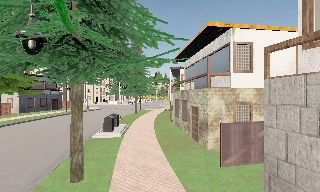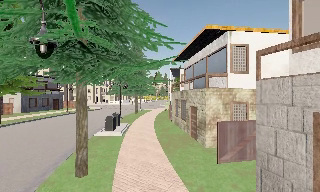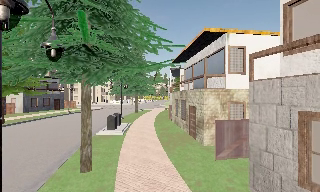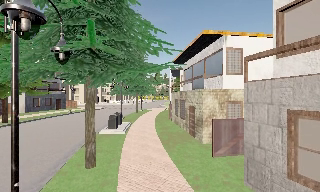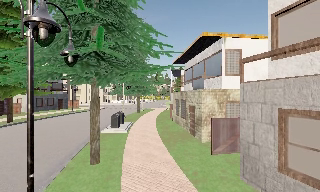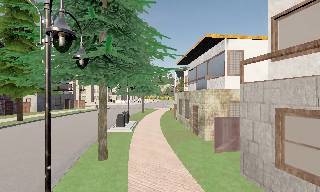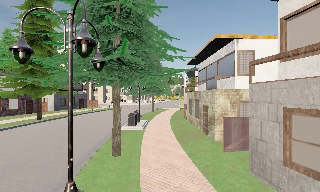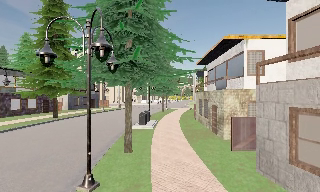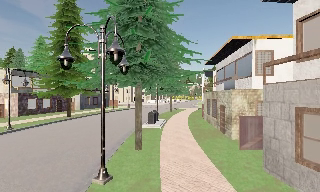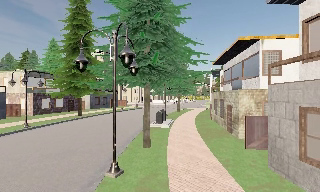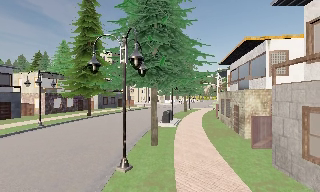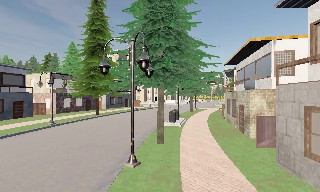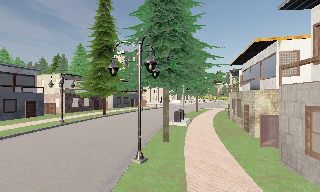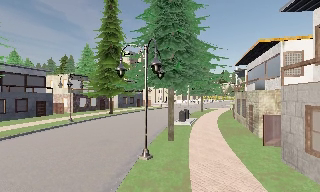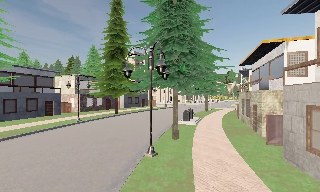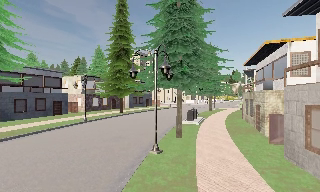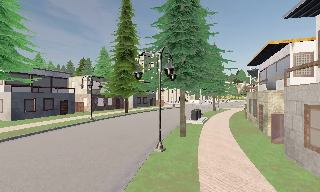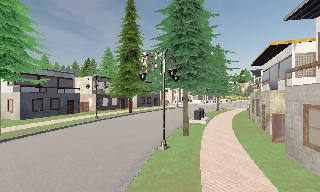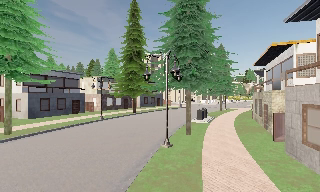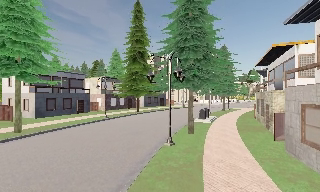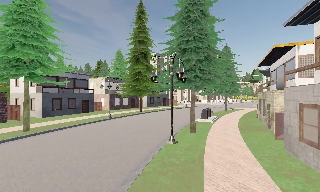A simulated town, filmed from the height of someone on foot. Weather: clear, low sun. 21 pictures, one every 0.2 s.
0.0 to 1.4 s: The camera travels backward, about 2 m, so what stands in front gets smaller.
1.4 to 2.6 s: The camera pans to its left, which is counterclockwise from overhead, by about 15 degrees. It travels backward, about 2 m, so what stands in front gets smaller.
2.6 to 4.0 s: The camera travels backward, about 2 m, so what stands in front gets smaller.
The film runs backward here.
